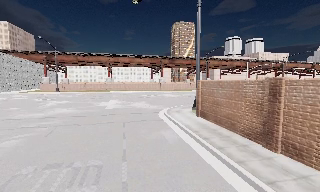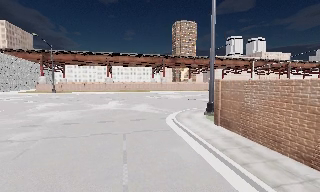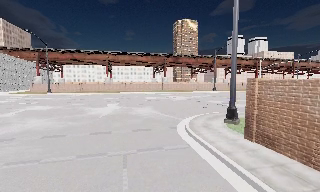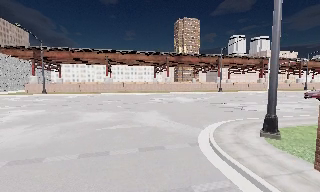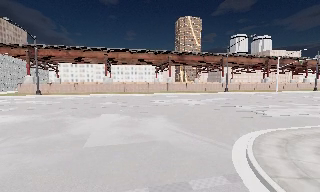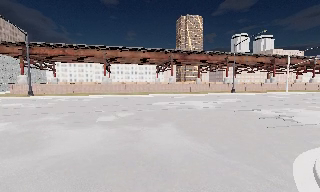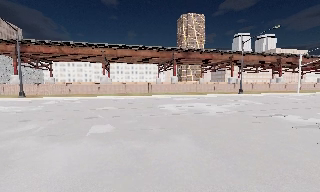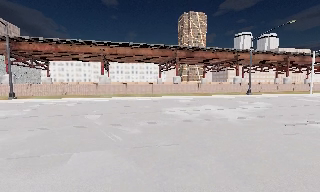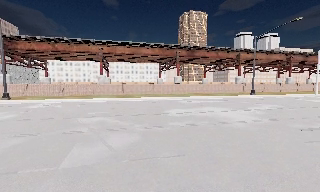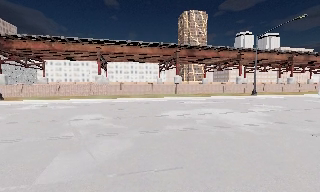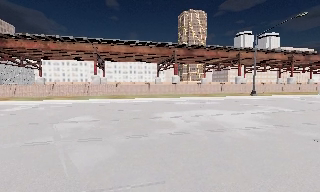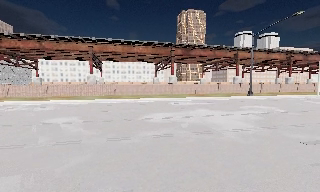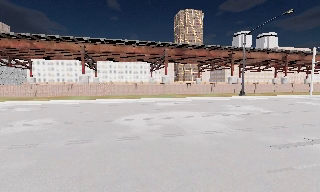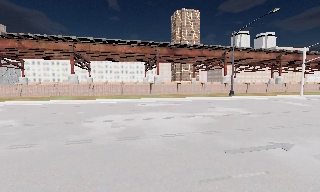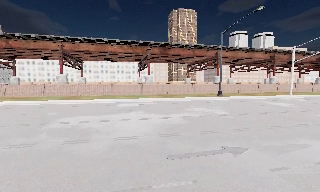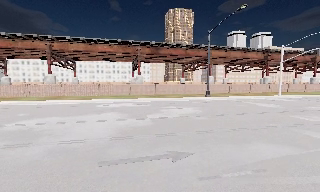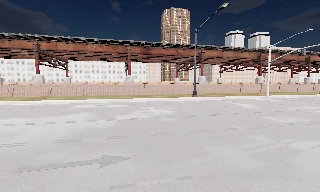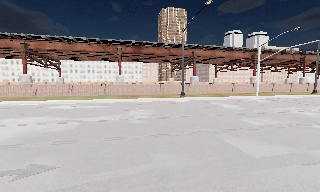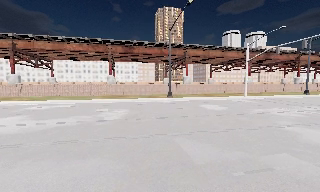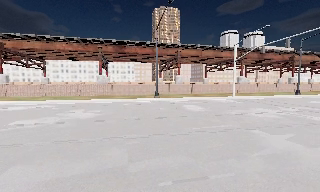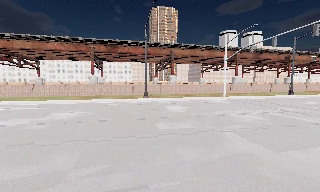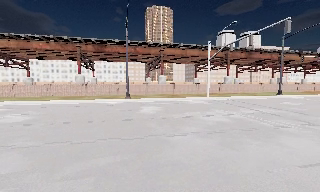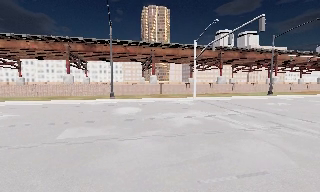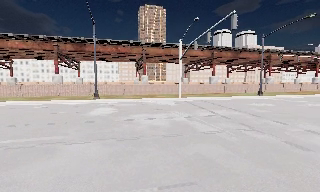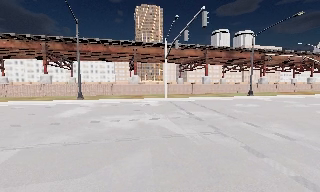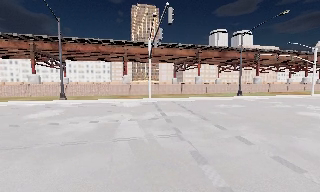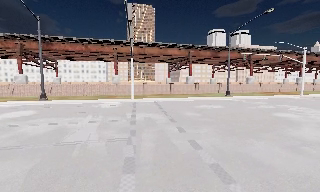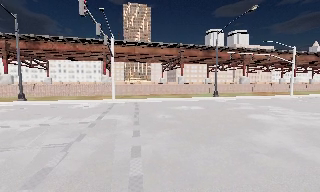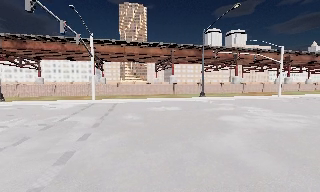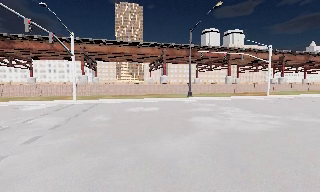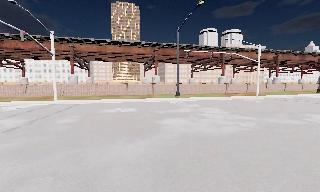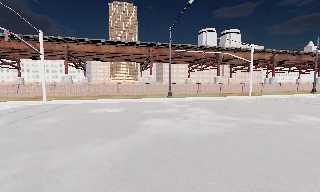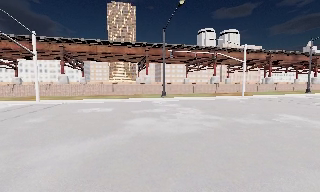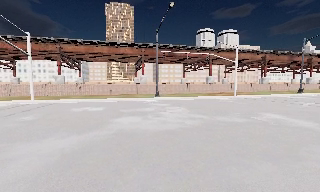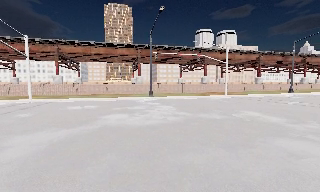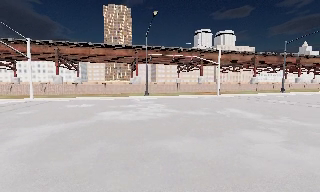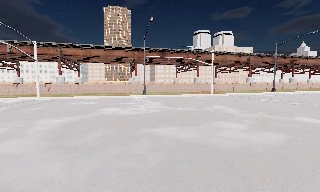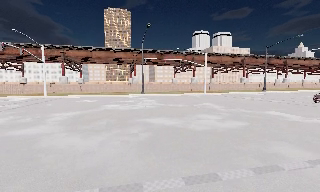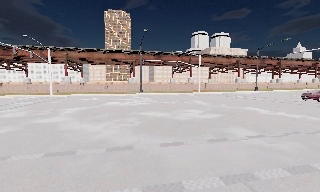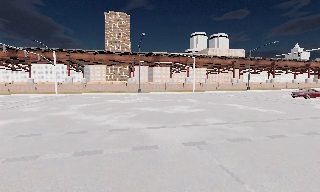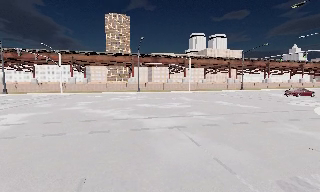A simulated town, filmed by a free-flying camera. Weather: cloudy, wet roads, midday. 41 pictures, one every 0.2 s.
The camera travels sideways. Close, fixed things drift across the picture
to the left.
0.0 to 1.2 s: The camera travels forward, about 14 m, so what stands in front looms larger.
1.2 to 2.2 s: The camera travels forward, about 5 m, so what stands in front looms larger. It loses speed.
2.2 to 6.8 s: The camera travels to its right, about 45 m, so close, fixed things drift to the left.
6.8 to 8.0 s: The camera travels backward, about 13 m, so what stands in front gets smaller.
The film runs forward here.
